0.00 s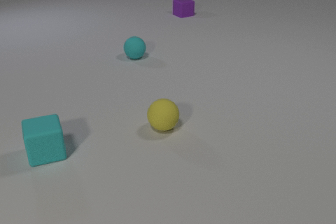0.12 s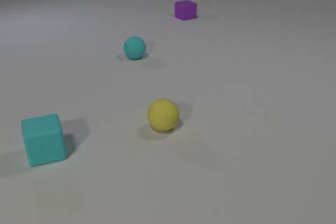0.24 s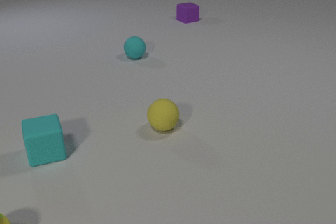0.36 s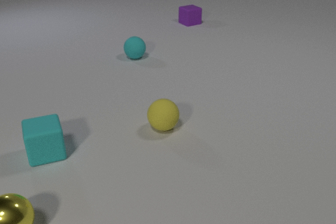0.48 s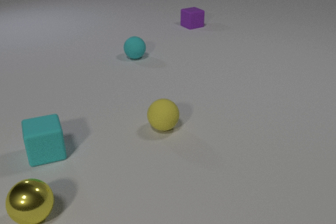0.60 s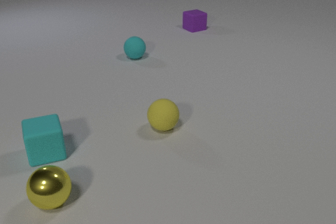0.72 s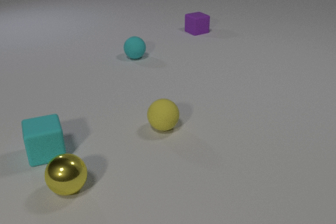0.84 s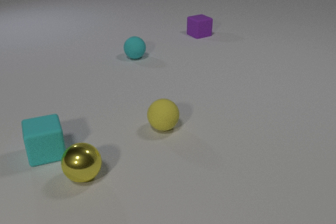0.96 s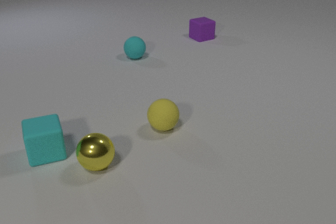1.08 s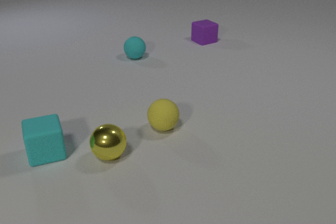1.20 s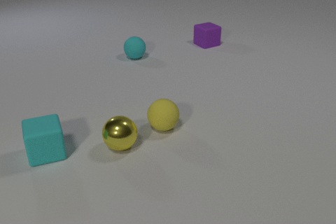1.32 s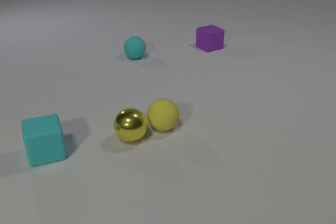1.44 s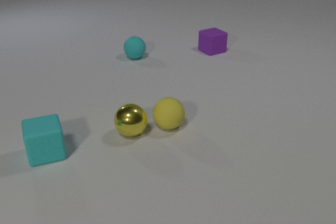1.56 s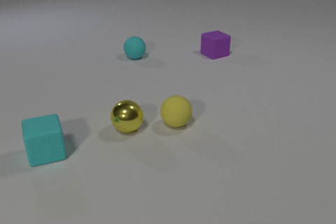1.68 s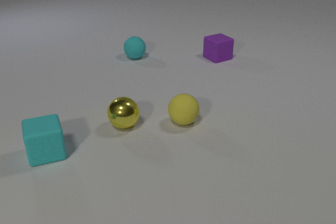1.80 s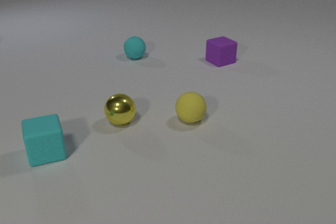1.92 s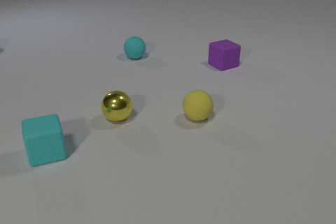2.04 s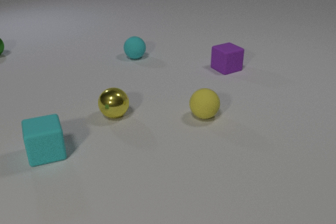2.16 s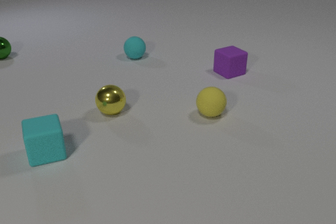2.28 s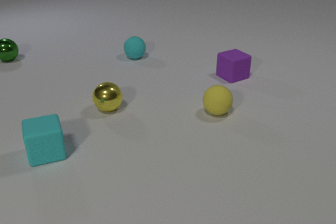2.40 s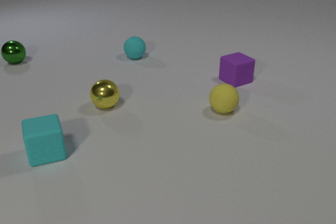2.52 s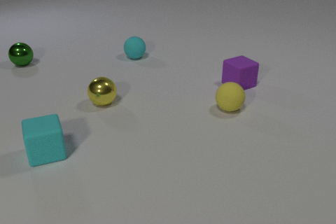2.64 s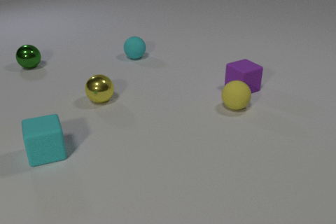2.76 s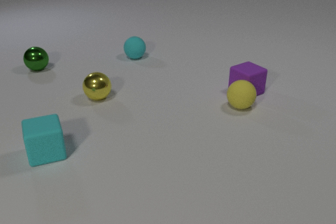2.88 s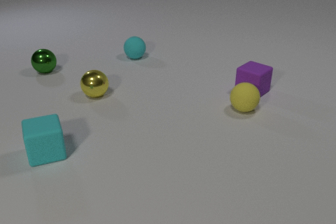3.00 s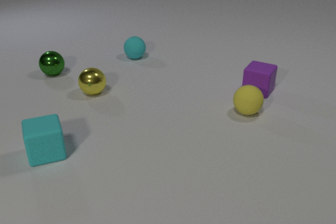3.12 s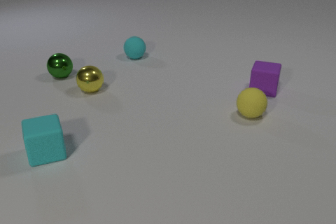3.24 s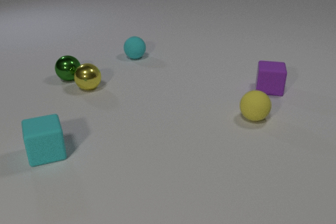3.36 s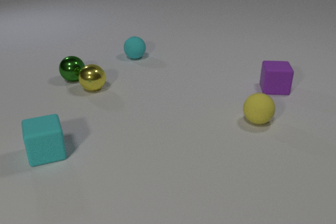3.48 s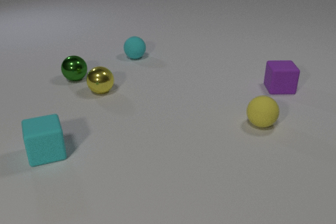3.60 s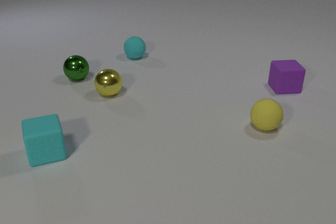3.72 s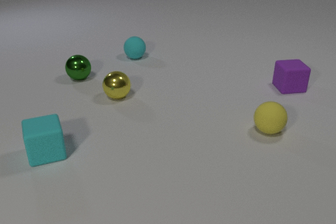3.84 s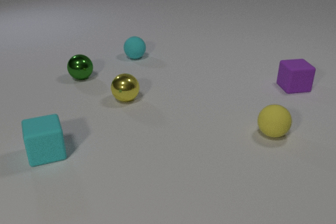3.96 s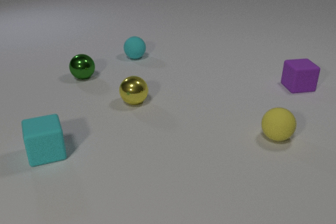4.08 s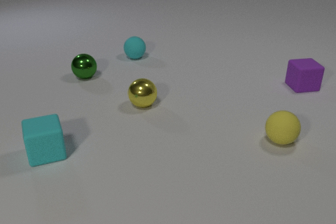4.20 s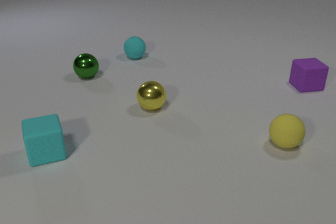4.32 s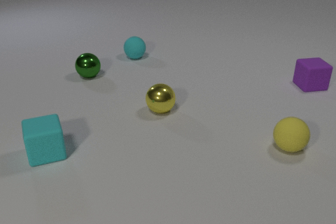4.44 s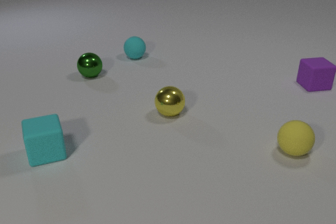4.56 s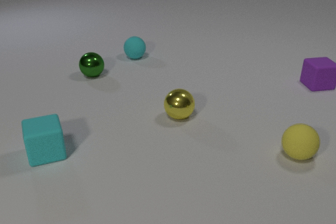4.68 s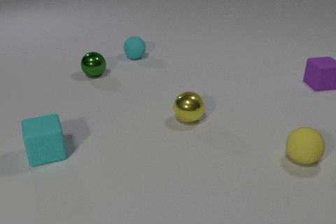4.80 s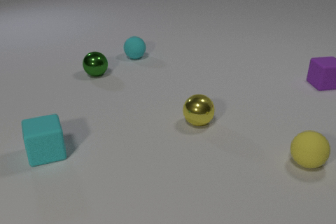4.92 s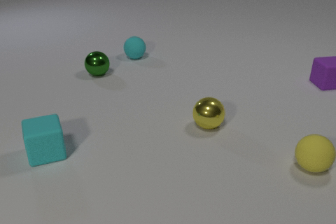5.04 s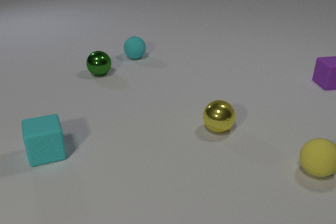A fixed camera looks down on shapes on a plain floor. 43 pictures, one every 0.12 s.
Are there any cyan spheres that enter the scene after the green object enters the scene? no.
Are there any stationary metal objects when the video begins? no.
What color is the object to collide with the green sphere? yellow.
0.00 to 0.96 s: The yellow metal sphere comes in at the bottom edge, rolls to the right and away from the camera. The purple rubber cube slides toward the camera.
0.96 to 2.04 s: The yellow metal sphere rolls away from the camera. The yellow rubber sphere rolls to the right and away from the camera. The green metal sphere comes in at the left edge. The purple rubber cube slides toward the camera. The yellow metal sphere and the yellow rubber sphere collide.
2.04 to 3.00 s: The yellow metal sphere rolls away from the camera and to the left. The yellow rubber sphere rolls to the right. The green metal sphere rolls toward the camera and to the right. The purple rubber cube slides toward the camera and to the right, spins counterclockwise seen from above by about 30 degrees, its near face sliding to the right. The yellow rubber sphere and the purple rubber cube collide.
3.00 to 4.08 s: The yellow metal sphere rolls to the right and toward the camera. The yellow rubber sphere rolls toward the camera and to the right. The green metal sphere rolls to the right and toward the camera. The purple rubber cube slides to the right and away from the camera, spins so that its near face slides to the right, counterclockwise seen from above. The yellow metal sphere and the green metal sphere collide.
4.08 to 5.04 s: The yellow metal sphere rolls to the right and toward the camera. The yellow rubber sphere rolls toward the camera and to the right. The green metal sphere rolls to the right. The purple rubber cube slides to the right and away from the camera.
